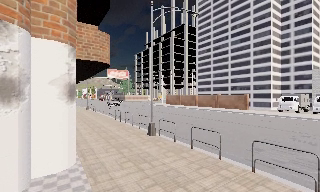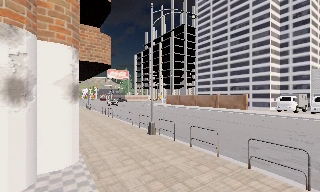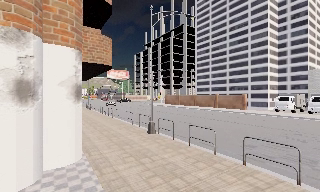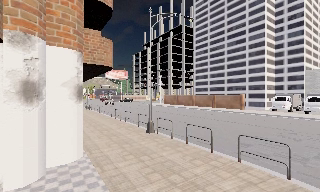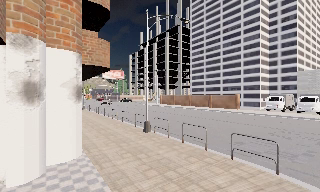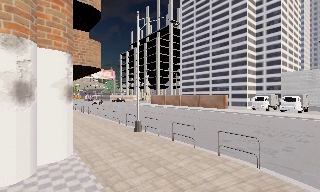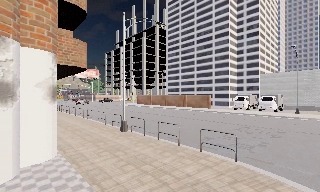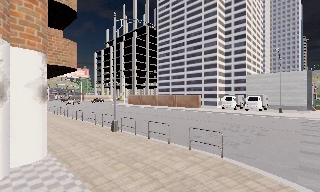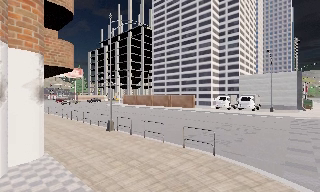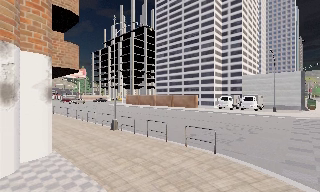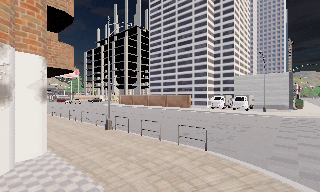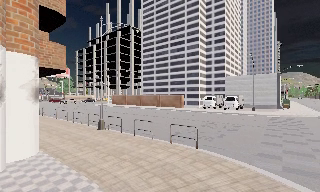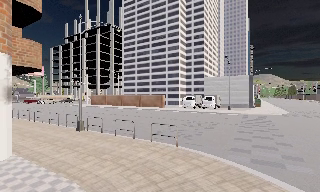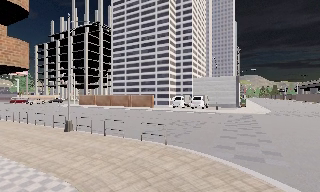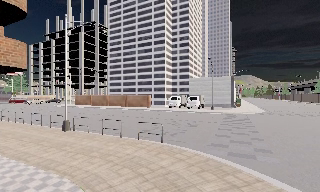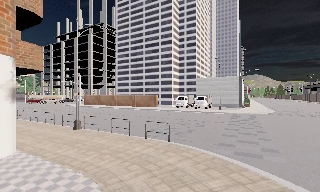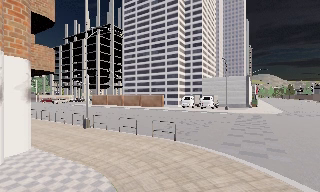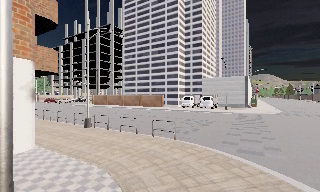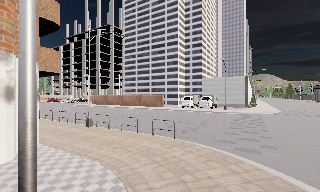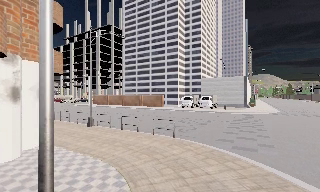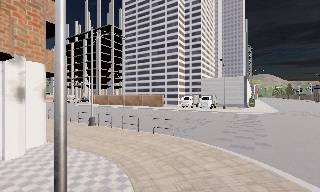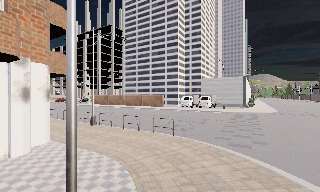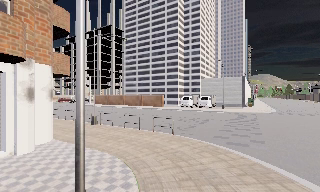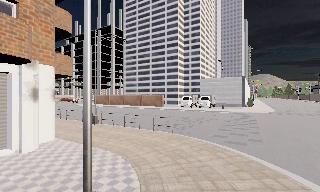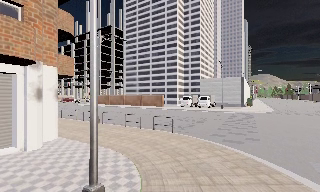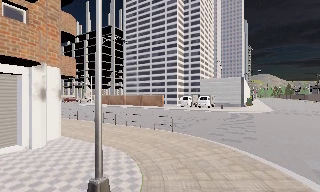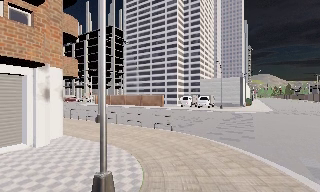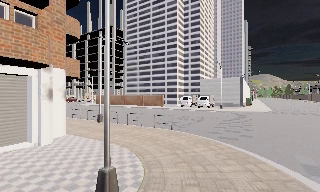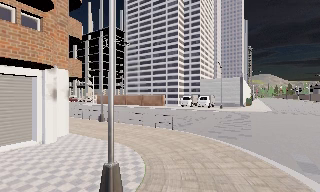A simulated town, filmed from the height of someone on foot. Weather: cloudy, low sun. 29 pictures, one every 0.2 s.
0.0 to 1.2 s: The camera pans to its right, which is clockwise from overhead, by about 10 degrees. It travels backward, about 1.5 m, so what stands in front gets smaller.
1.2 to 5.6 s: The camera pans to its right, which is clockwise from overhead, by about 15 degrees. It travels backward, about 5 m, so what stands in front gets smaller.
The film runs backward here.
